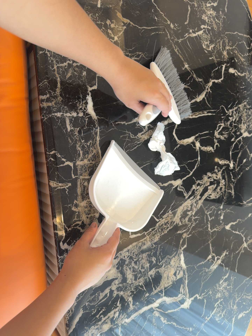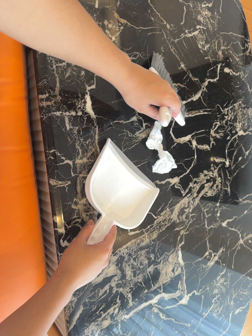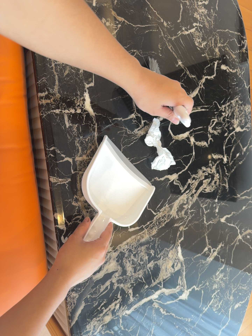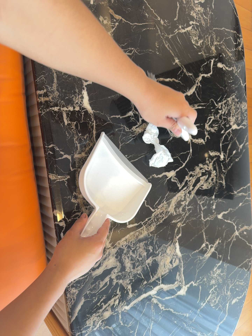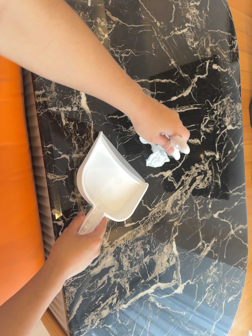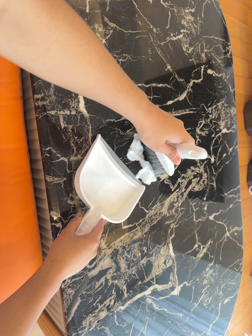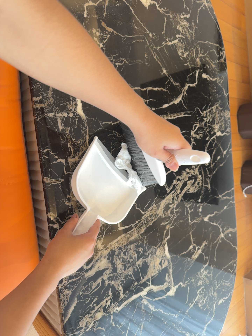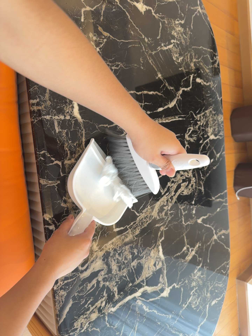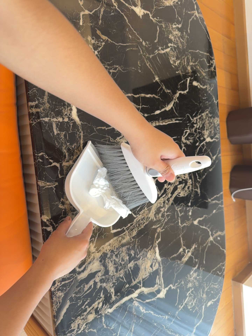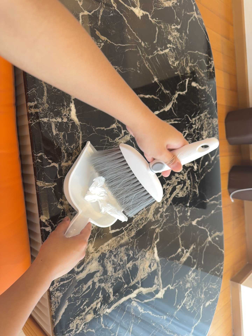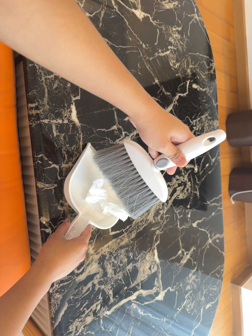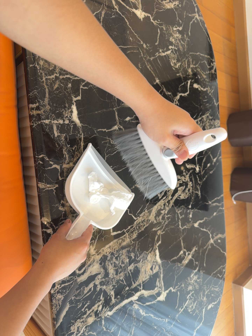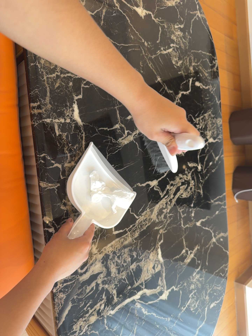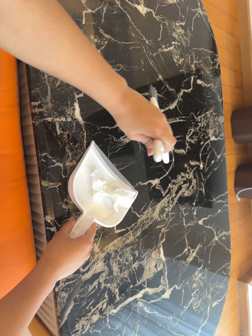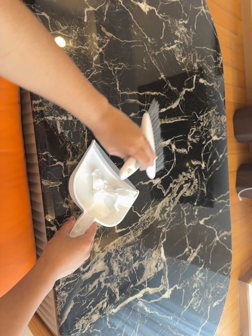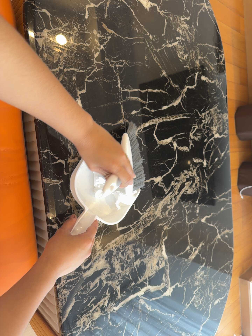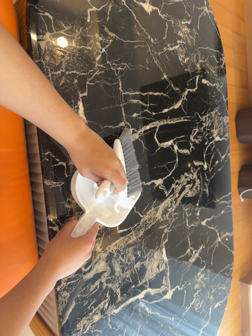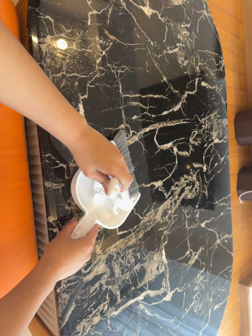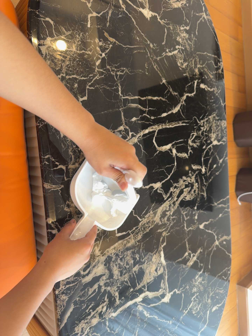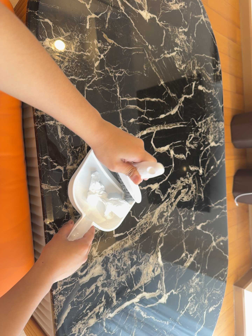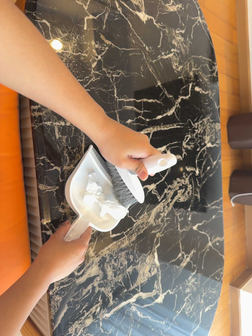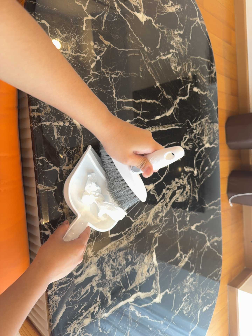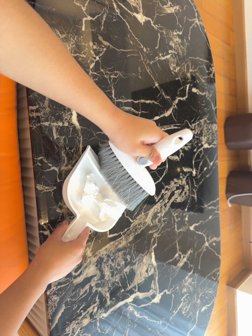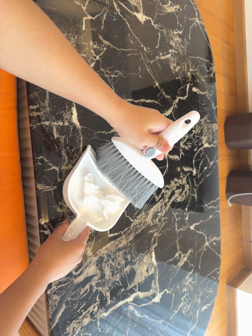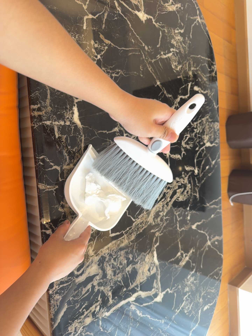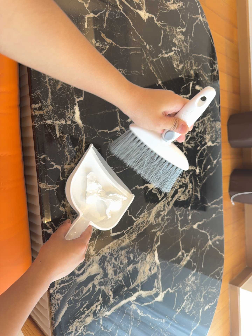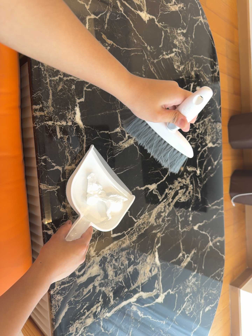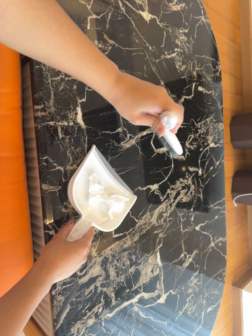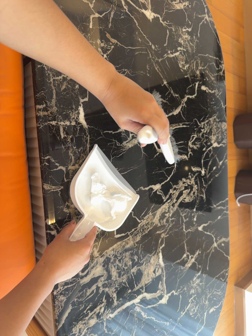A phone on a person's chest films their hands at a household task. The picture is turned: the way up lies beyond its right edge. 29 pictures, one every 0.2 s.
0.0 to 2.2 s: The camera travels backward, about 6 cm, so what stands in front gets smaller.
2.2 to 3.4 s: The camera keeps its place and its aim.
3.4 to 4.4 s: The camera shifts only a little, or ends up much as it began.
4.4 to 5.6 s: The camera keeps its place and its aim.
The film runs forward here.
